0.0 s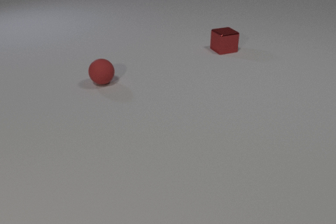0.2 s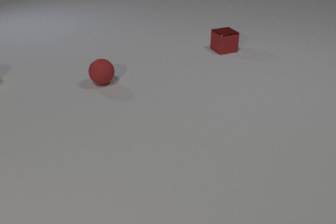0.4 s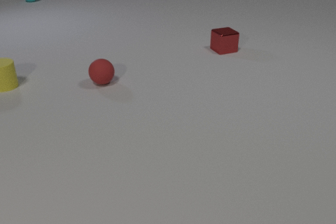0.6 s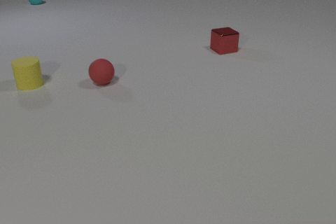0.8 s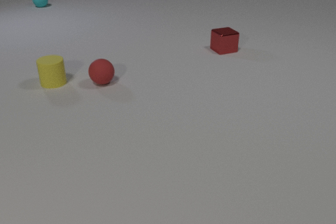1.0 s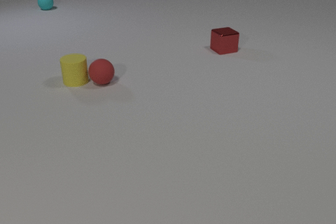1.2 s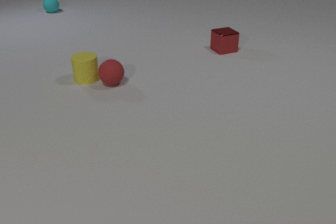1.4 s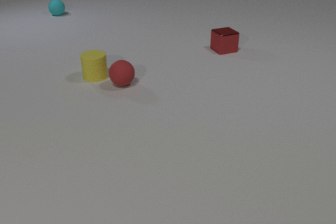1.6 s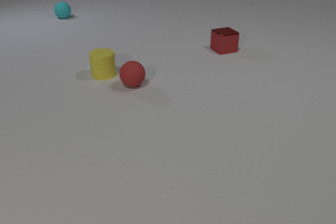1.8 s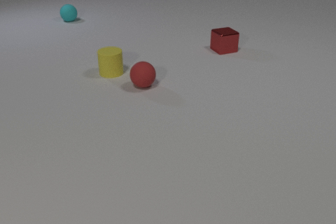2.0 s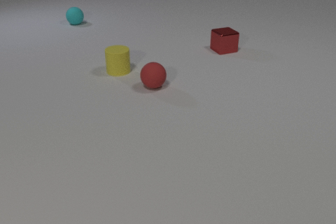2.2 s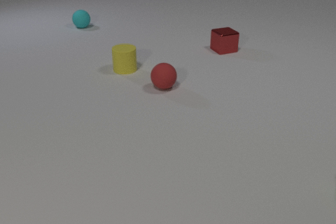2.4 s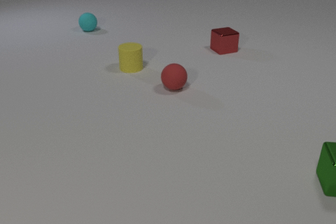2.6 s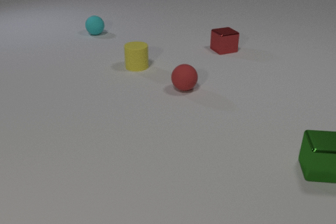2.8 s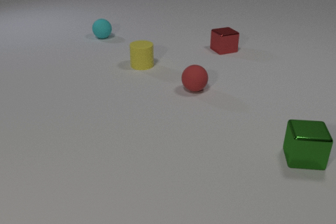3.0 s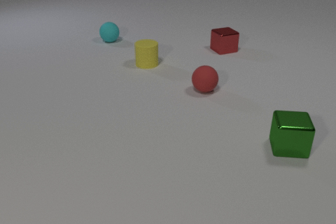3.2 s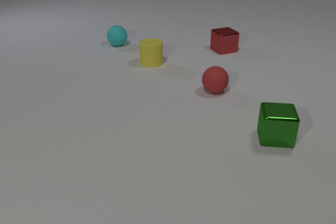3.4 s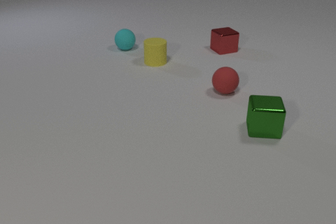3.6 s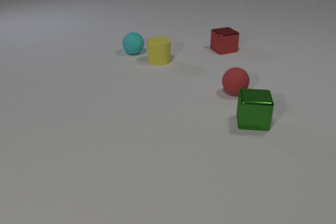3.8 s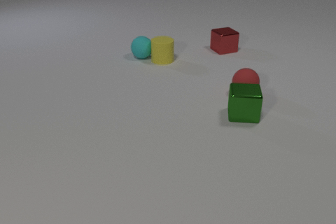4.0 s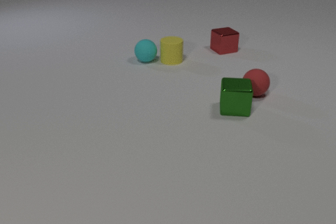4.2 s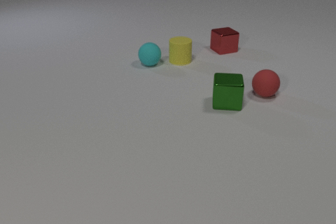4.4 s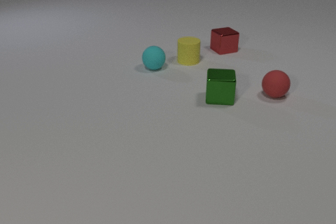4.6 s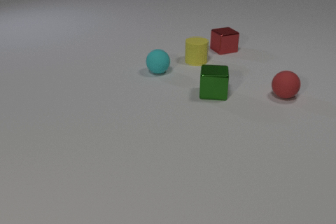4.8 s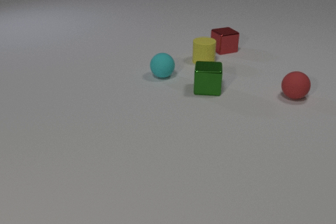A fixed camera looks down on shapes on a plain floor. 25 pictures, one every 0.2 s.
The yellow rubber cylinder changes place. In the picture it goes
to the right.
The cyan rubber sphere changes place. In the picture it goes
toward the camera.
0.0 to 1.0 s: The yellow rubber cylinder comes in at the left edge, slides to the right. The cyan rubber sphere comes in at the top edge, rolls toward the camera.
1.0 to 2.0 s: The yellow rubber cylinder slides to the right and away from the camera. The red rubber sphere rolls to the right. The cyan rubber sphere rolls toward the camera and to the right. The yellow rubber cylinder and the red rubber sphere collide.
2.0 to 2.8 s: The yellow rubber cylinder slides to the right and away from the camera. The red rubber sphere rolls to the right. The cyan rubber sphere rolls toward the camera and to the right. The green metal cube comes in at the right edge, slides to the left and away from the camera.
2.8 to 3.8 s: The yellow rubber cylinder slides to the right and away from the camera. The red rubber sphere rolls to the right. The cyan rubber sphere rolls toward the camera and to the right. The green metal cube slides away from the camera and to the left. The yellow rubber cylinder and the cyan rubber sphere collide.
3.8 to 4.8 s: The yellow rubber cylinder slides to the right. The red rubber sphere rolls to the right. The cyan rubber sphere rolls toward the camera and to the right. The green metal cube slides away from the camera and to the left.
What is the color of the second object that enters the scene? yellow.
What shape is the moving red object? sphere.
What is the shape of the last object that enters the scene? cube.
